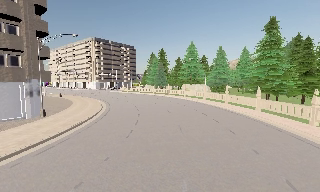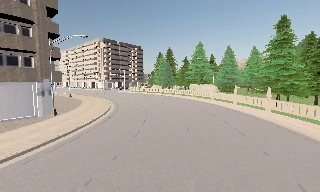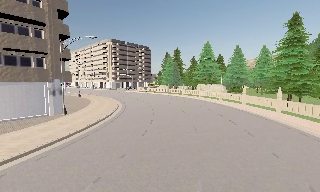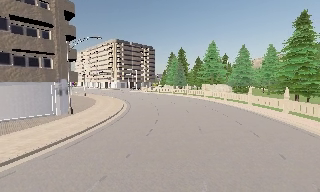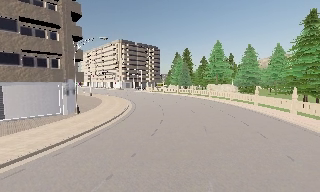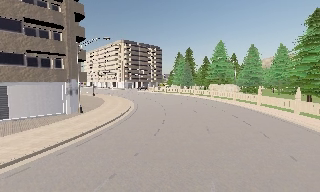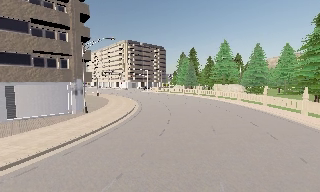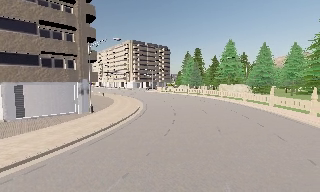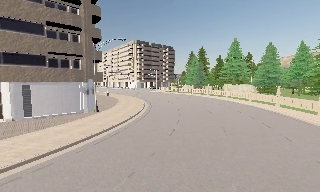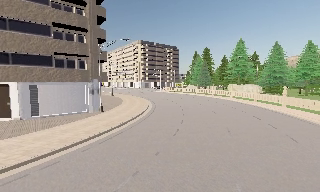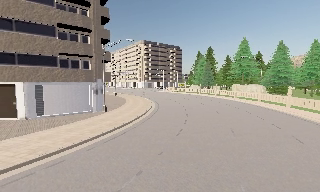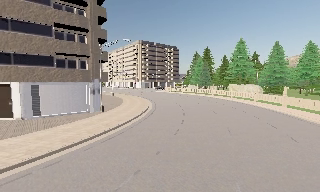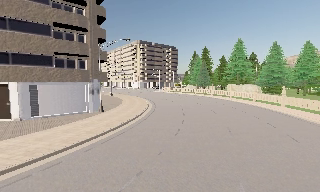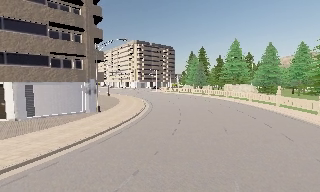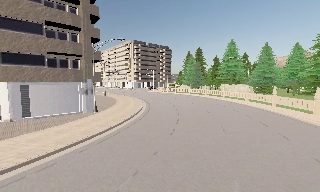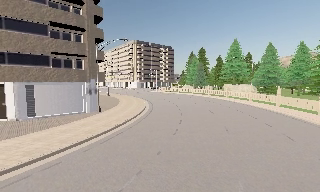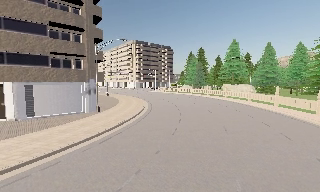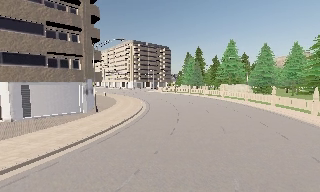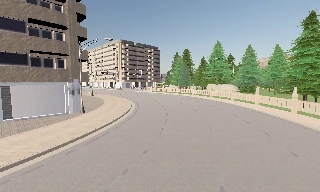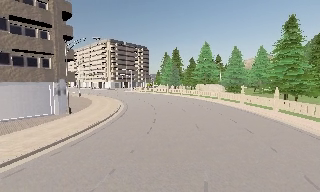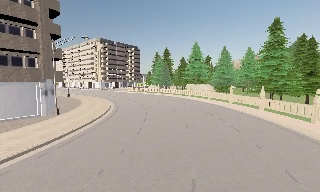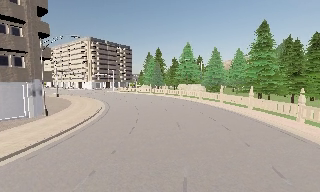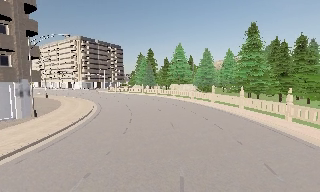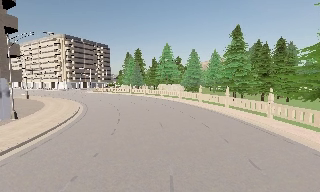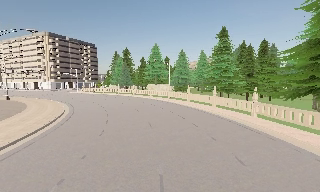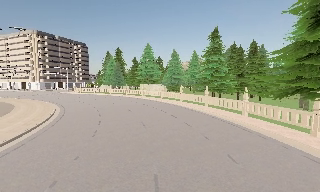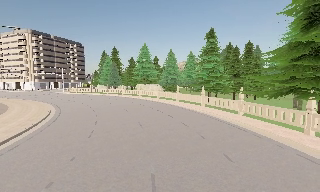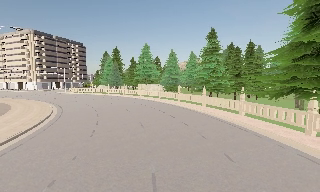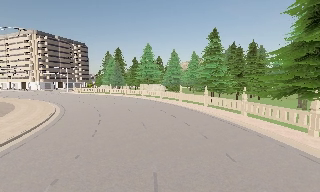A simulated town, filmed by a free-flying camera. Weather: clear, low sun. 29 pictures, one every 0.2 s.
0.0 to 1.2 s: The camera swings to its left by about 10 degrees, and the scene slides to the right.
1.2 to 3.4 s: The camera shifts only a little, or ends up much as it began.
3.4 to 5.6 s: The scene slides to the left, as the camera pans about 30 degrees to its right. It travels backward, about 0.5 m, so what stands in front gets smaller.
The film runs backward here.
